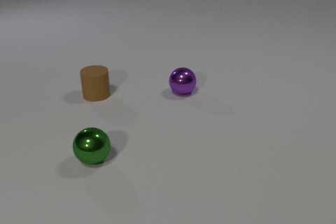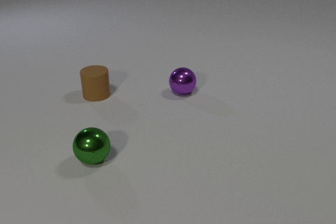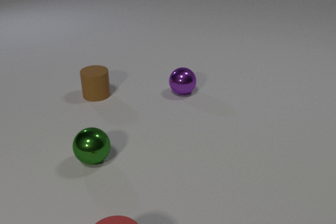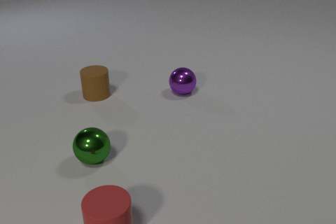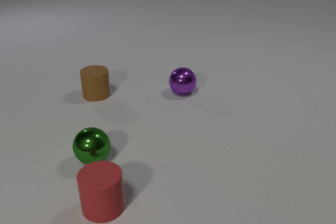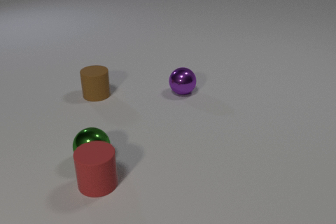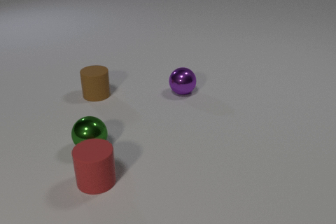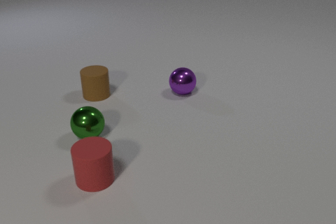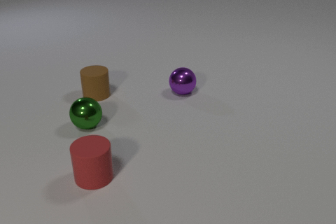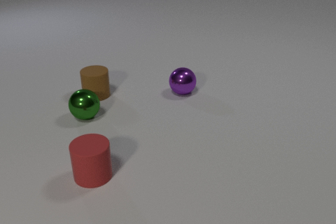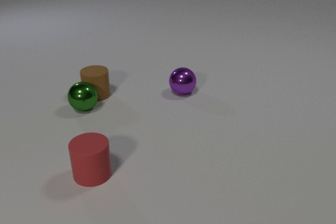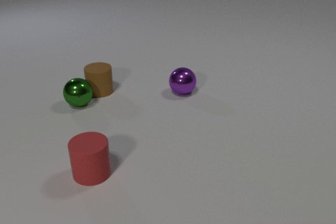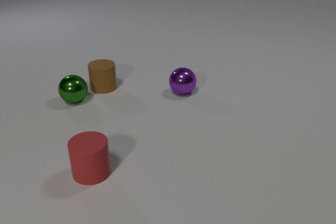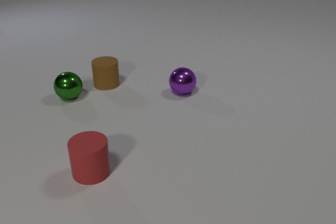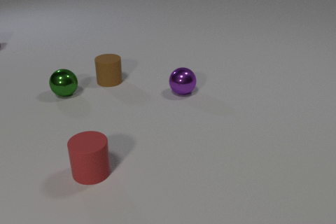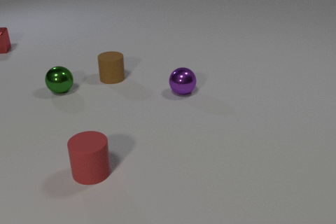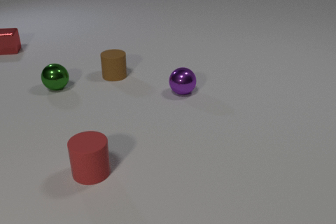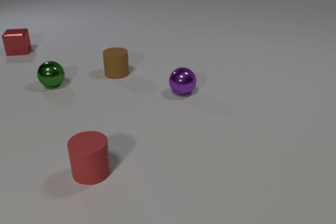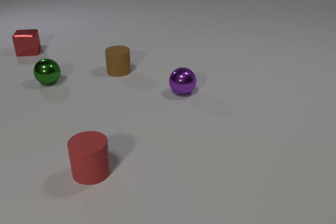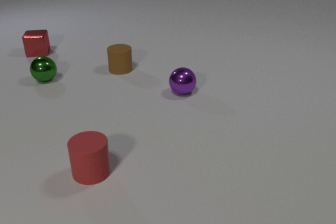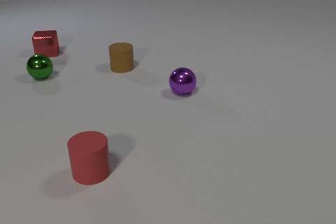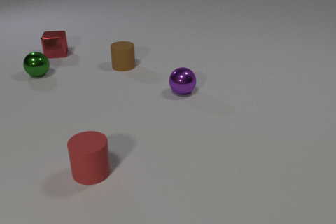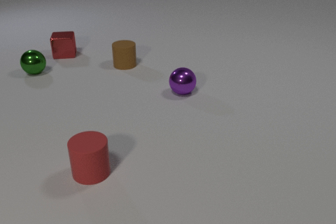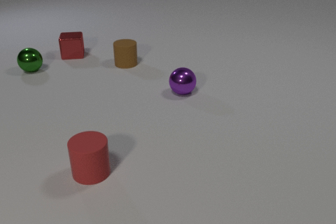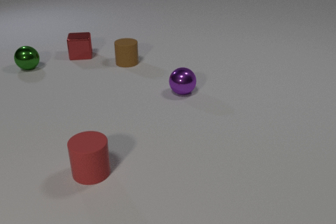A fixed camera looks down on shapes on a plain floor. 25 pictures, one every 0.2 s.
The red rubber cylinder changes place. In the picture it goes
away from the camera.
The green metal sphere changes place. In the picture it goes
away from the camera.
0.0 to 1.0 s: The red rubber cylinder comes in at the bottom edge, slides away from the camera. The red rubber cylinder and the green metal sphere collide.
1.0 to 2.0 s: The red rubber cylinder slides away from the camera. The green metal sphere rolls away from the camera.
2.0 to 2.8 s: The green metal sphere rolls away from the camera and to the left. The brown rubber cylinder slides away from the camera and to the right. The green metal sphere and the brown rubber cylinder collide.
2.8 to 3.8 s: The green metal sphere rolls away from the camera and to the left. The brown rubber cylinder slides away from the camera and to the right. The red metal cube slides to the right and toward the camera.
3.8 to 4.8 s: The green metal sphere rolls away from the camera and to the left. The brown rubber cylinder slides away from the camera. The red metal cube slides to the right and toward the camera.
What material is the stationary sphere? metal.
How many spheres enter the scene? 0.
How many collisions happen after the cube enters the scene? 0.
